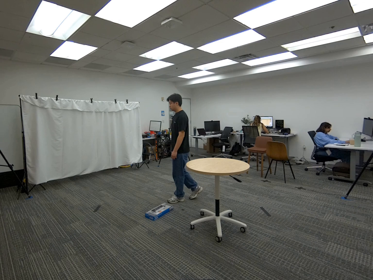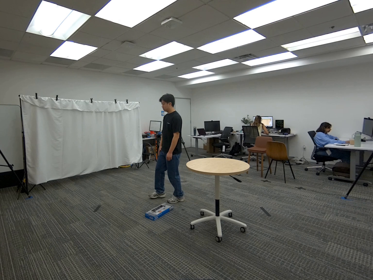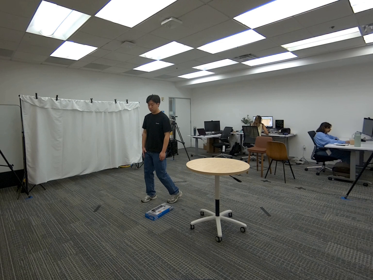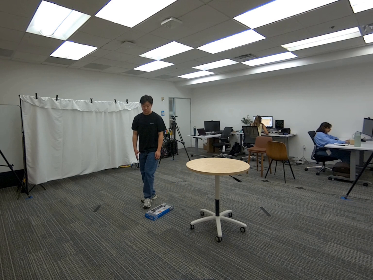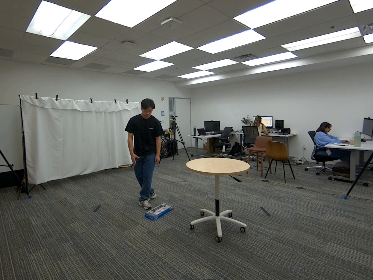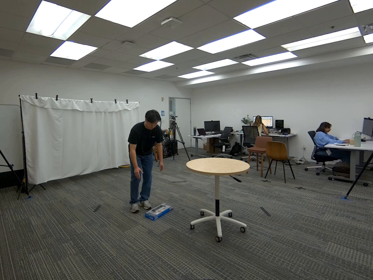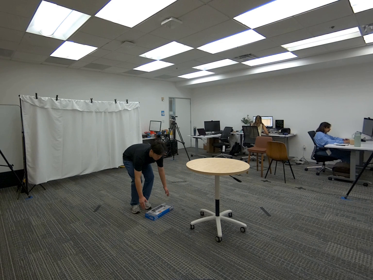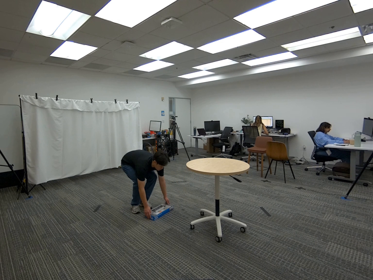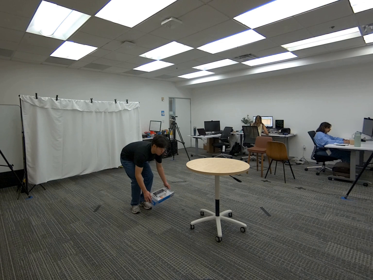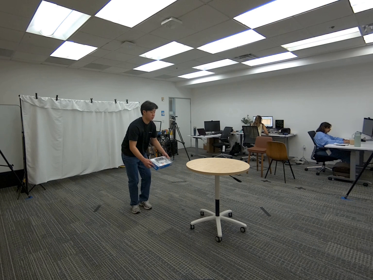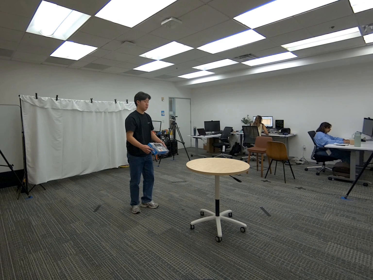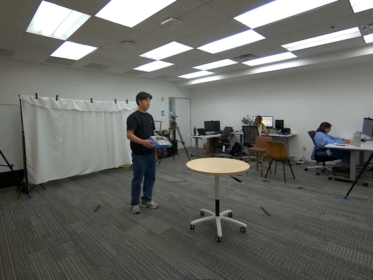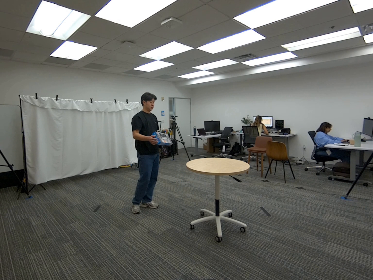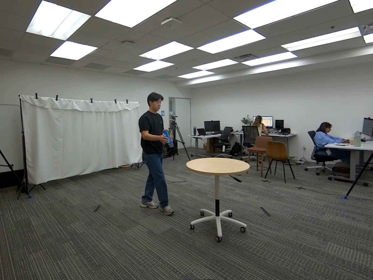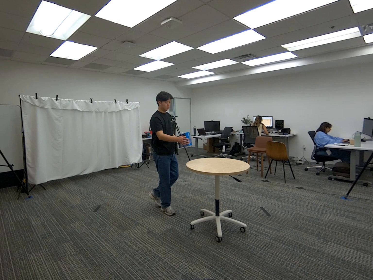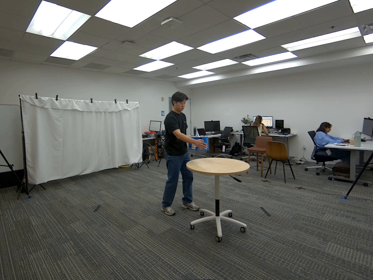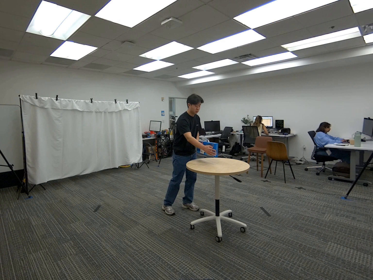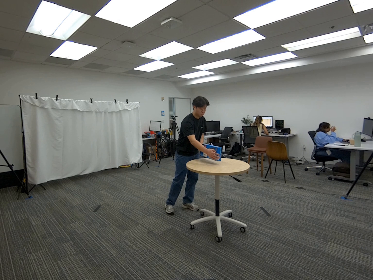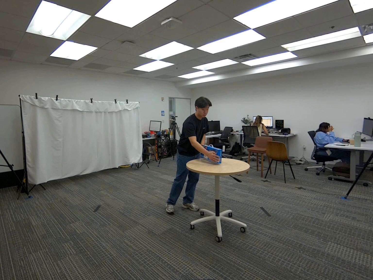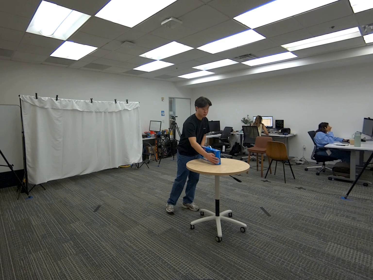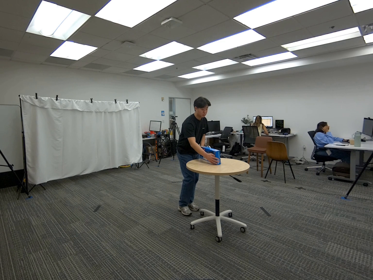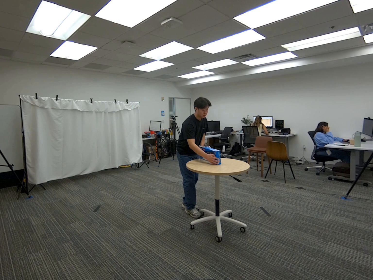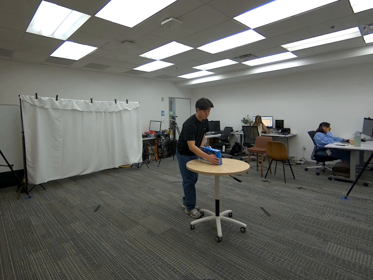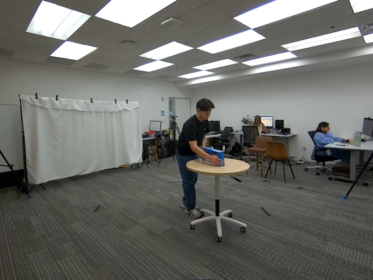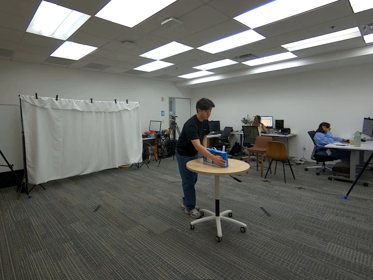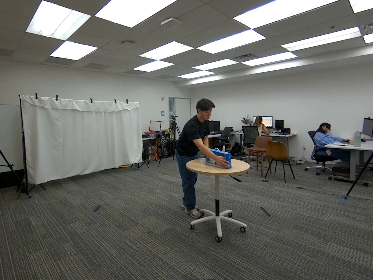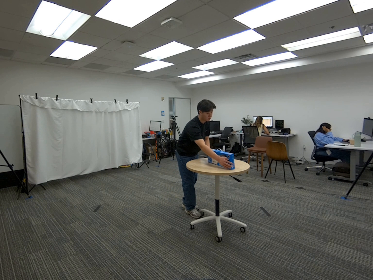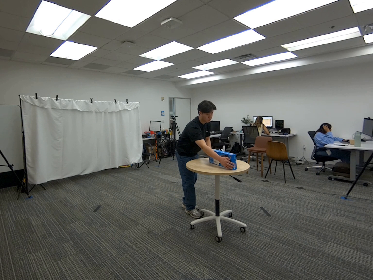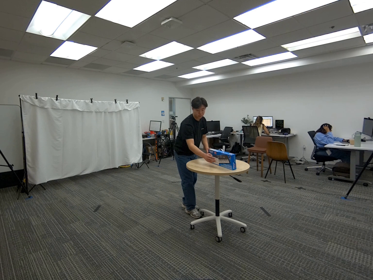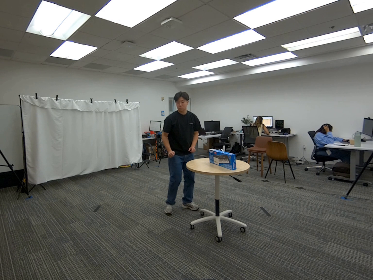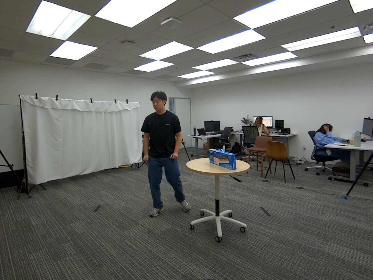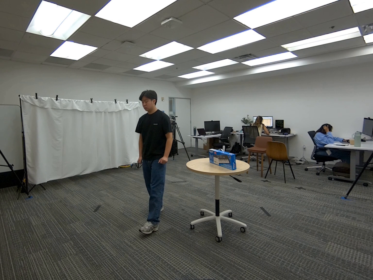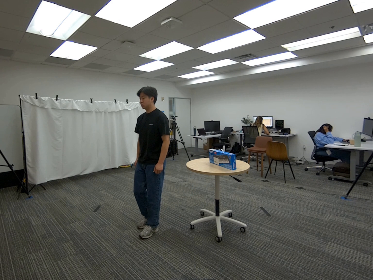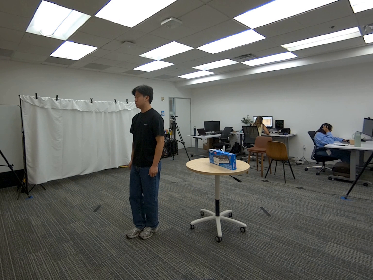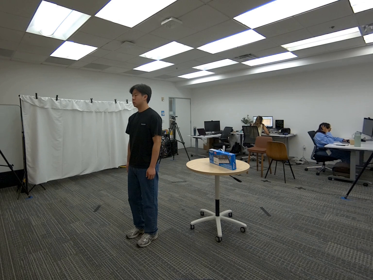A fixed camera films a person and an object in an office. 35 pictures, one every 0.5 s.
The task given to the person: Walk over to the keyboard box on the ground and pick up the keyboard box using both hand.Walk over to the round table and place the keyboard box on the round table so that the box logos are visible by the cameras and proceed to slide the box away from you. Step away when complete.
